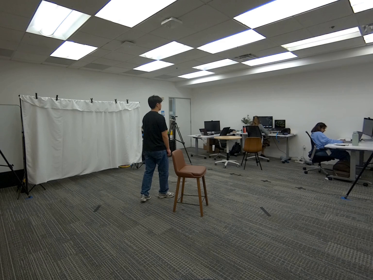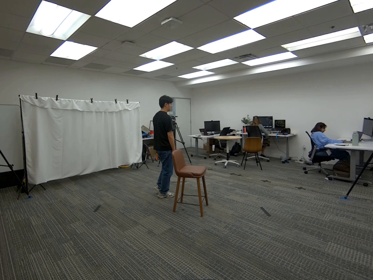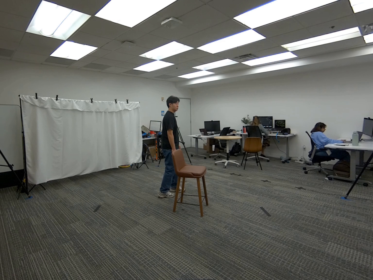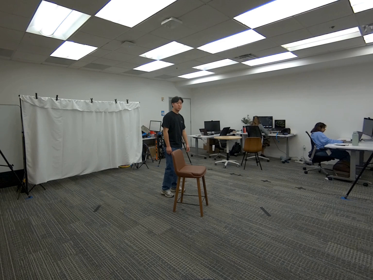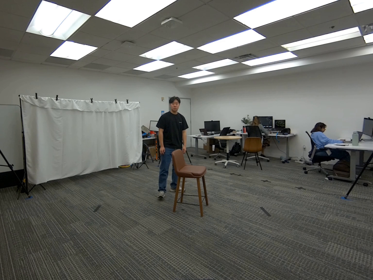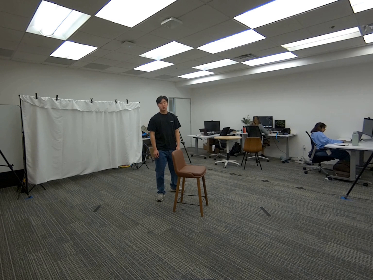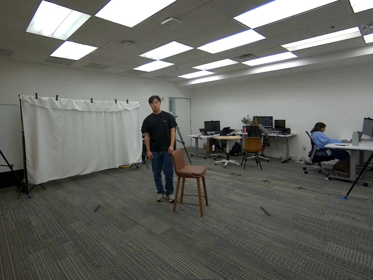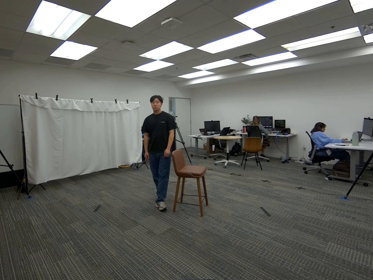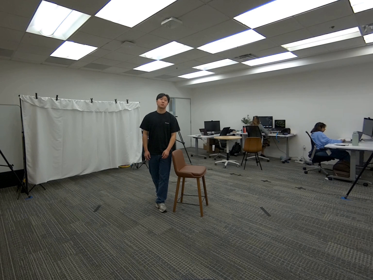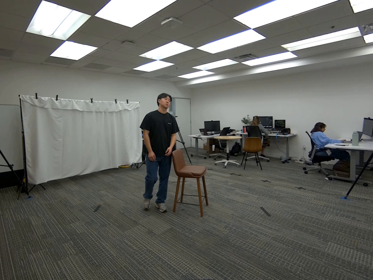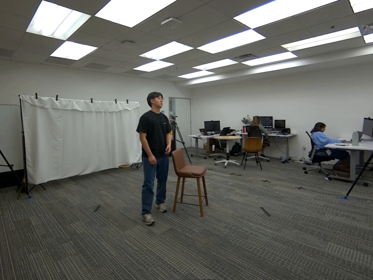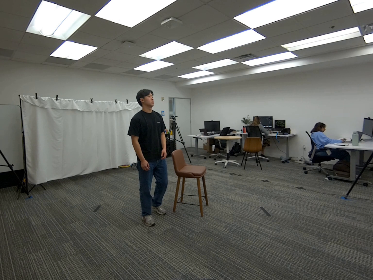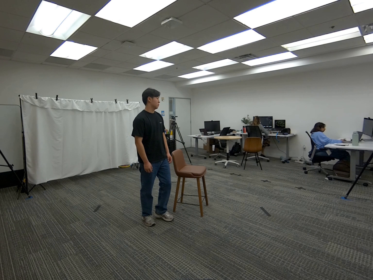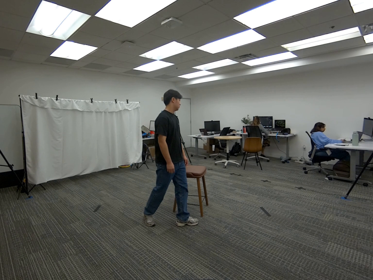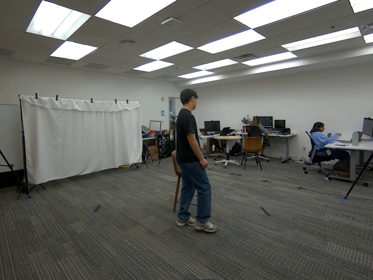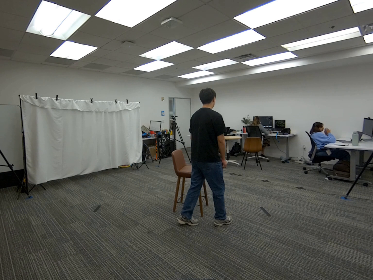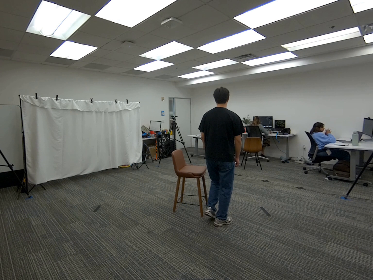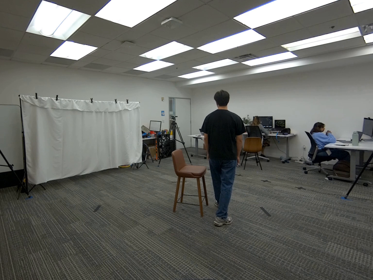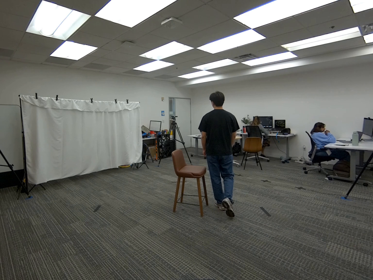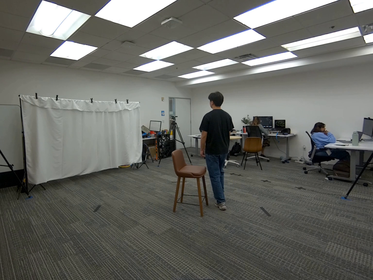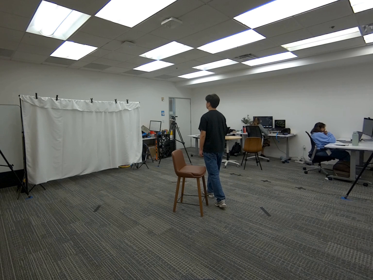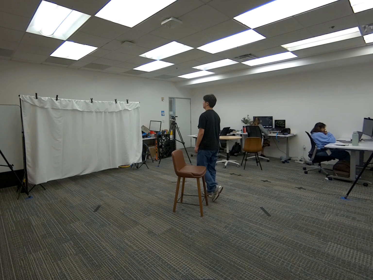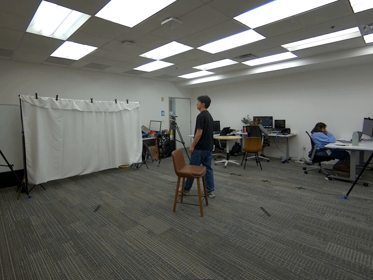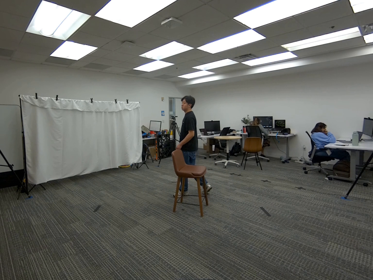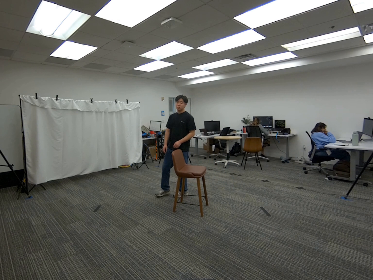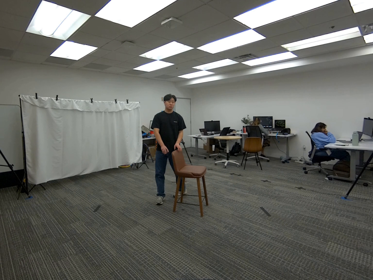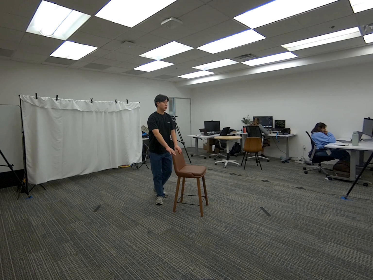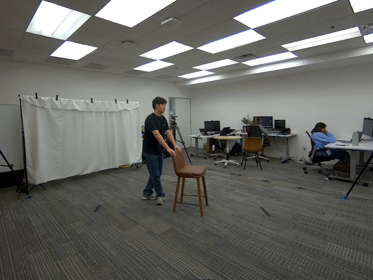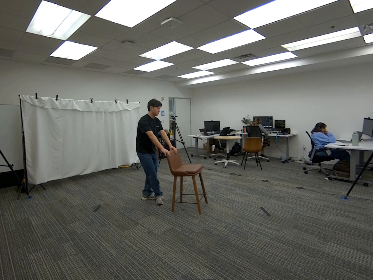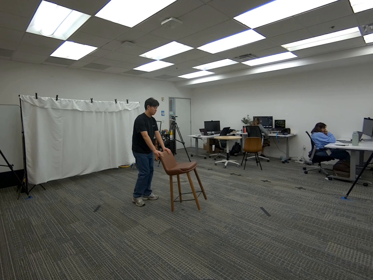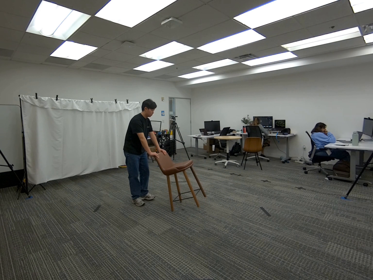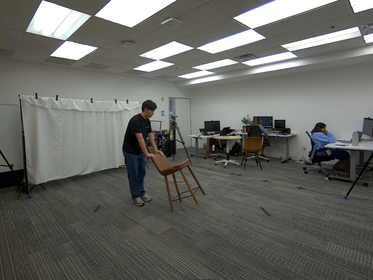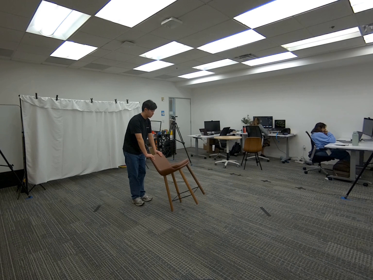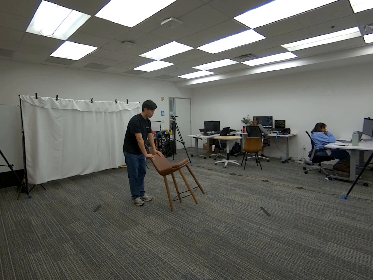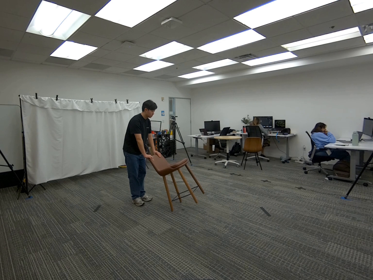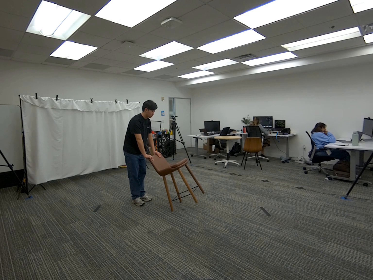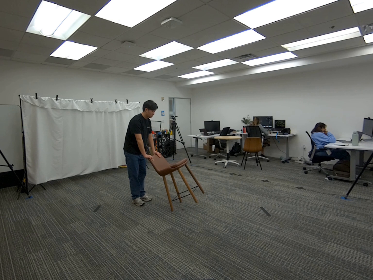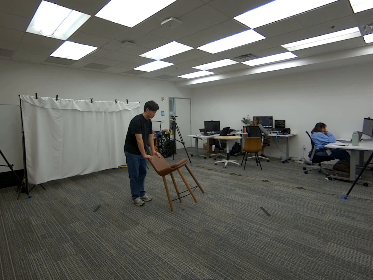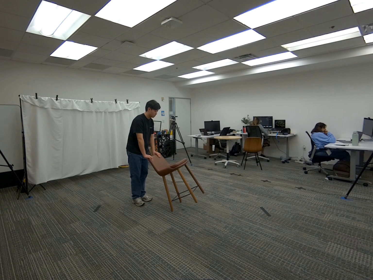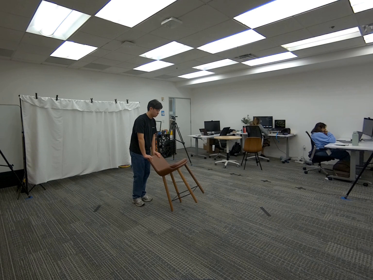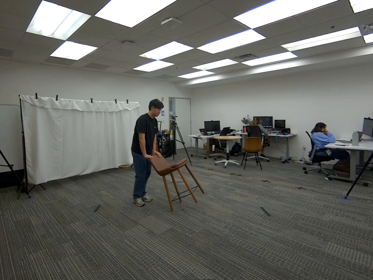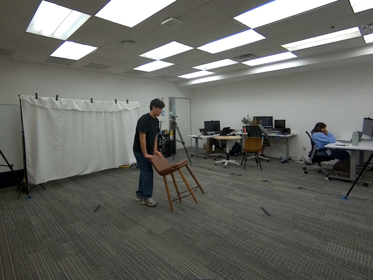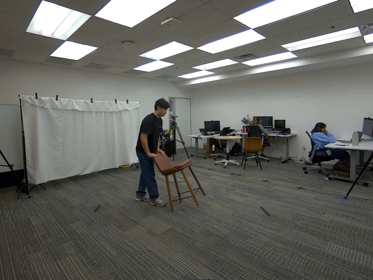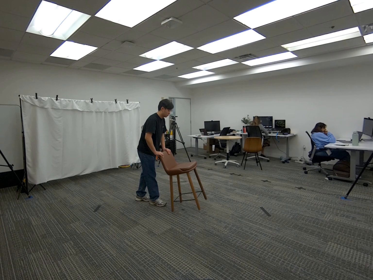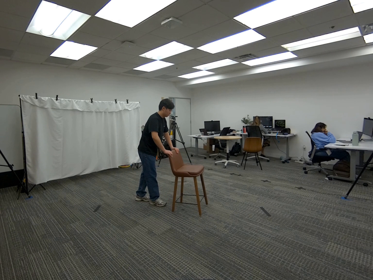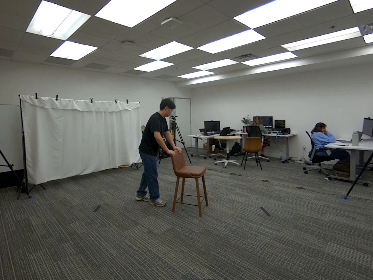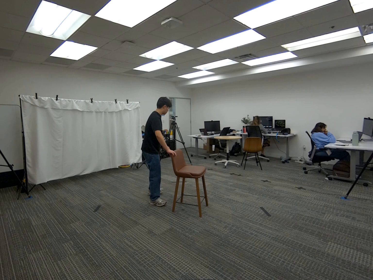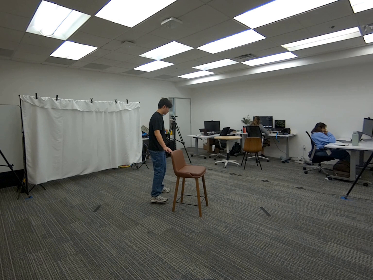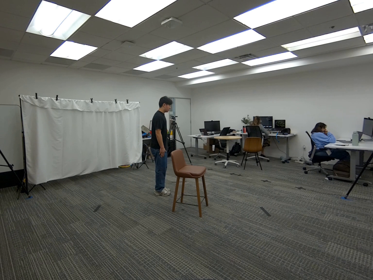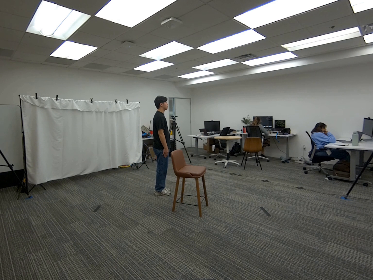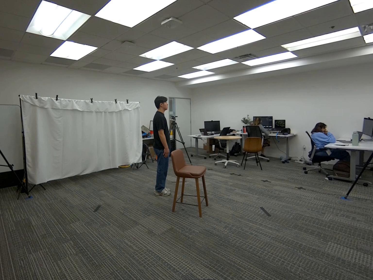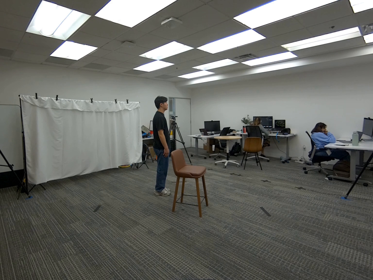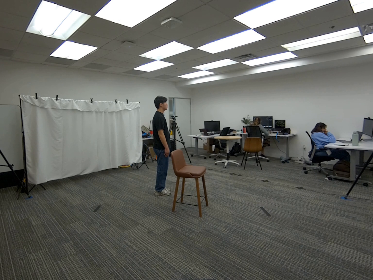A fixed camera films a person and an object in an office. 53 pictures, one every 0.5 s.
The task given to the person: Walk over to the tall bar stool and stand behind the stool. Place both hands on the back of stool and recline back. Lift stool back to its starting position.
